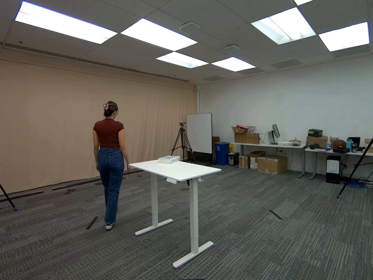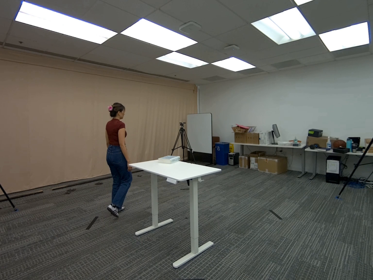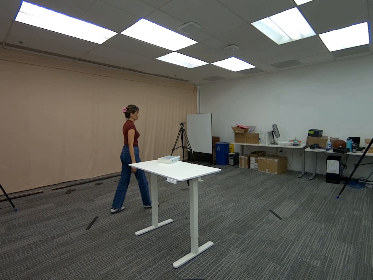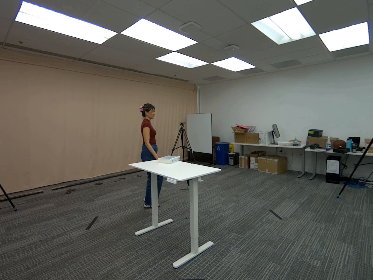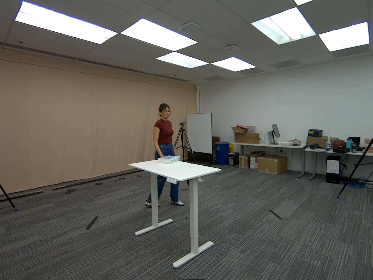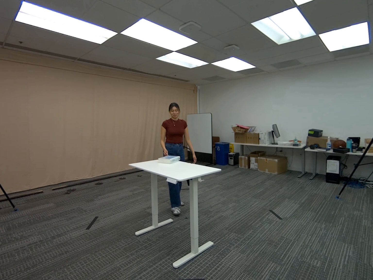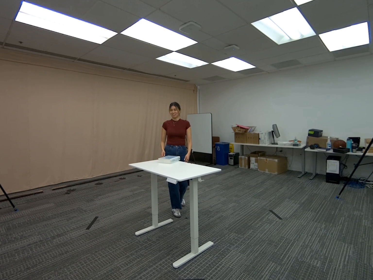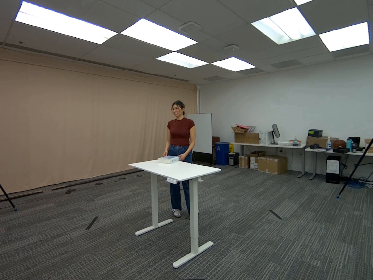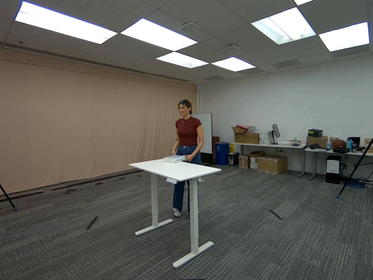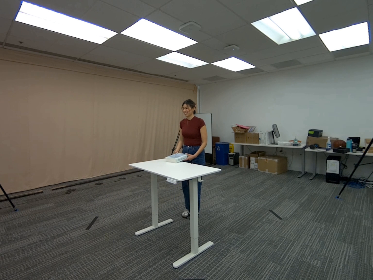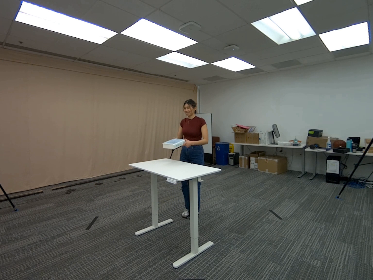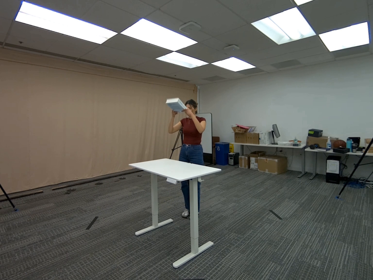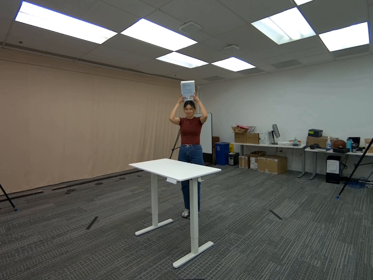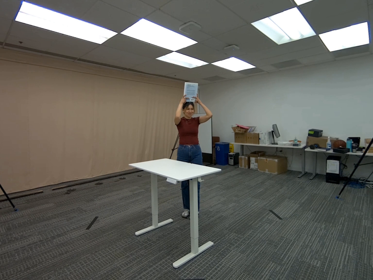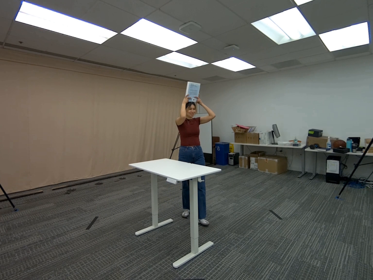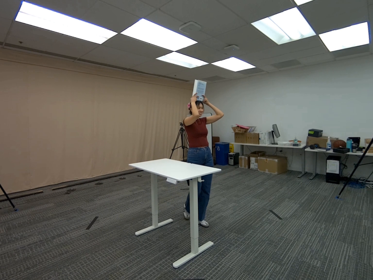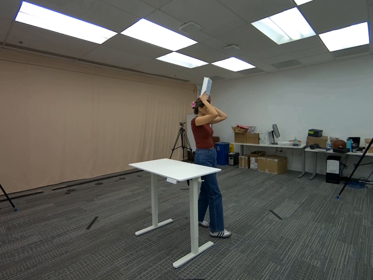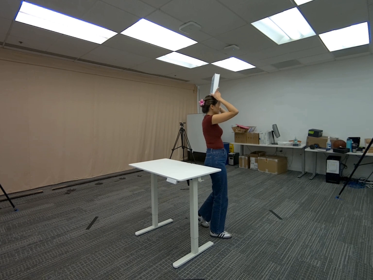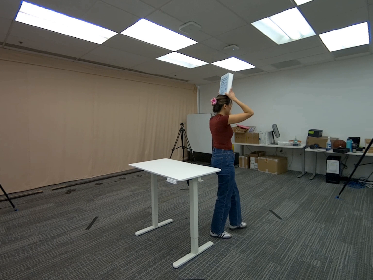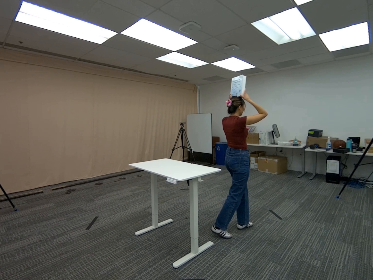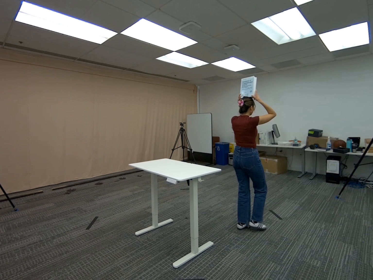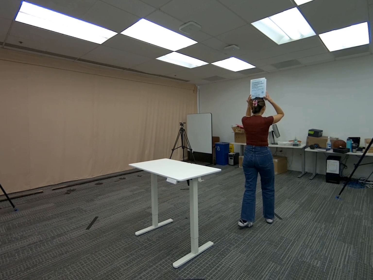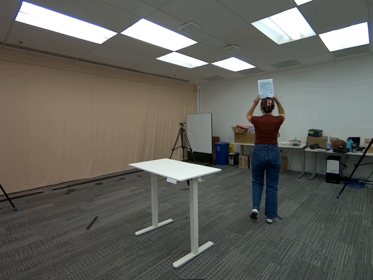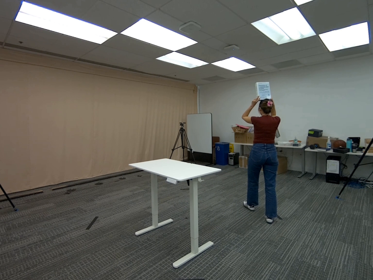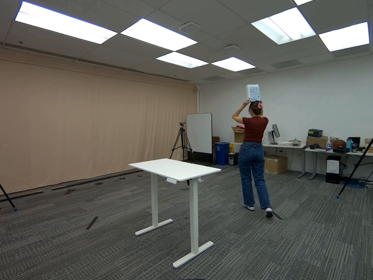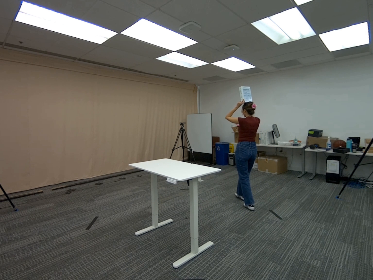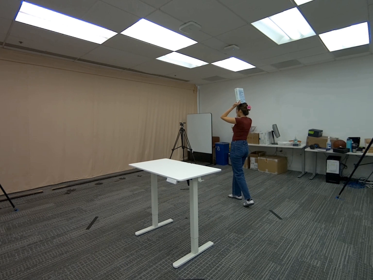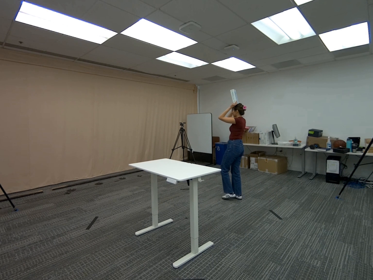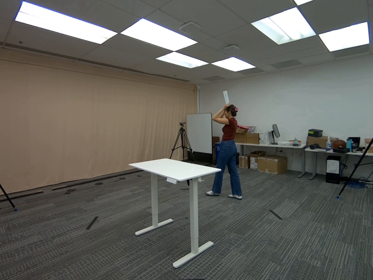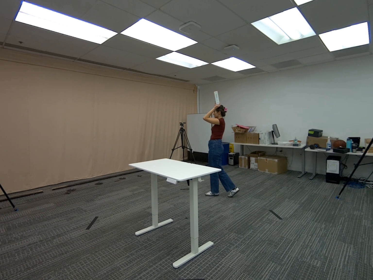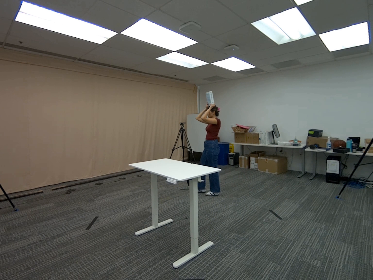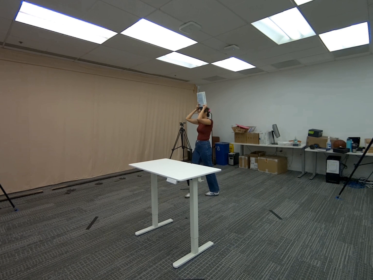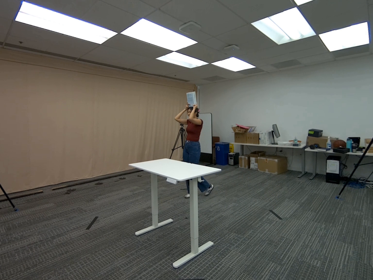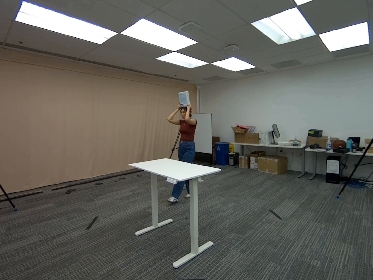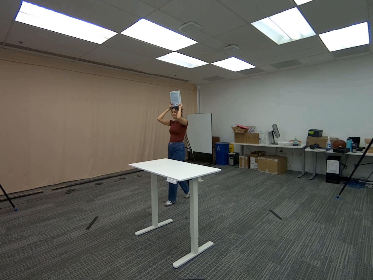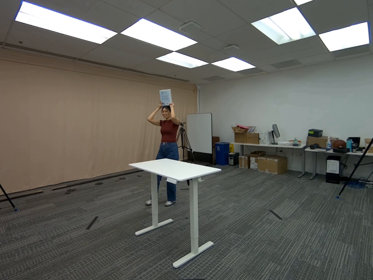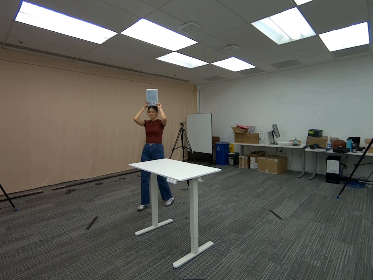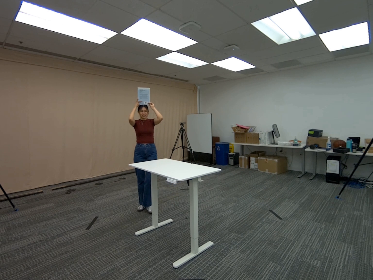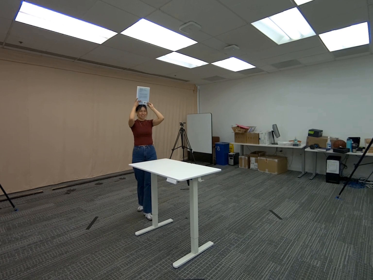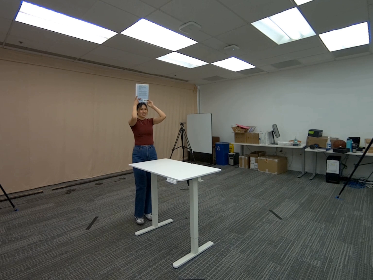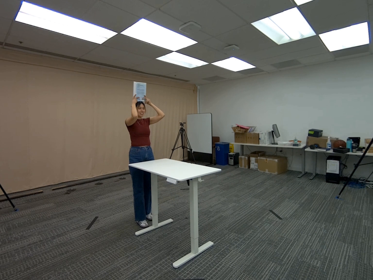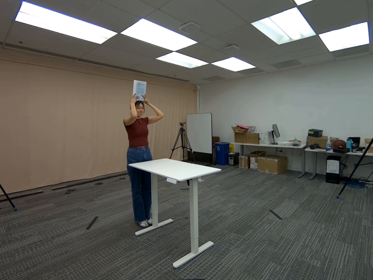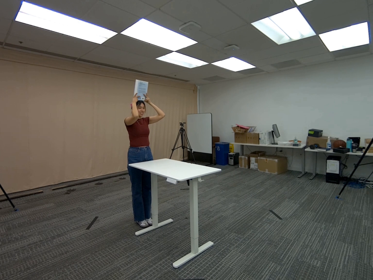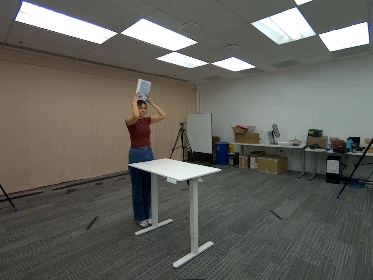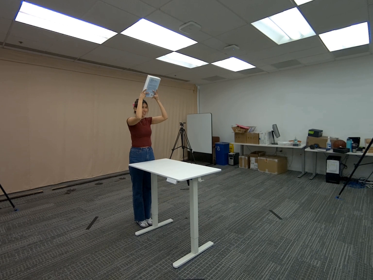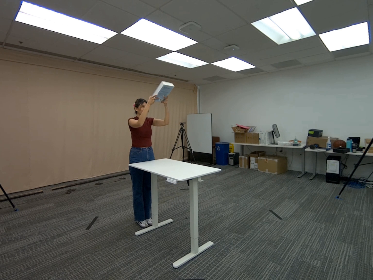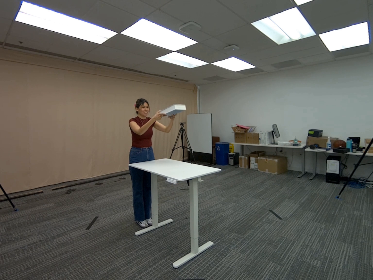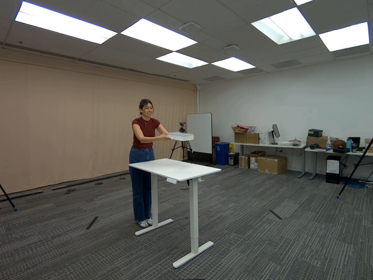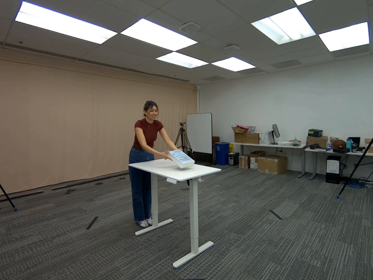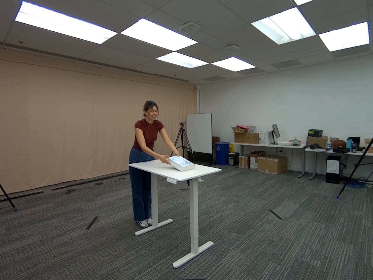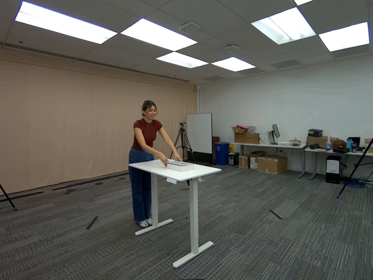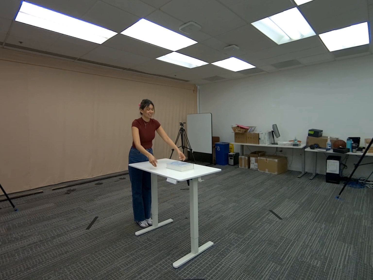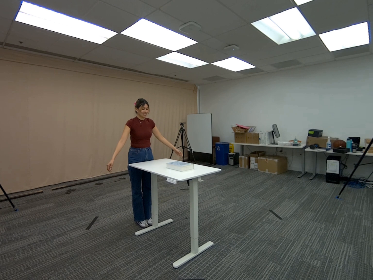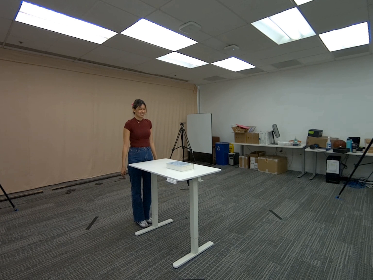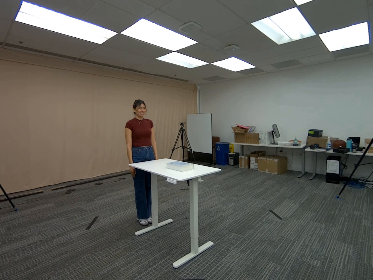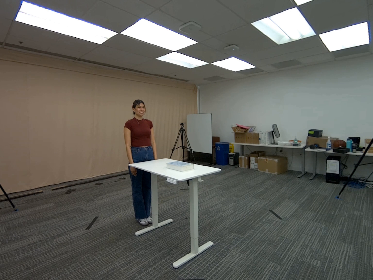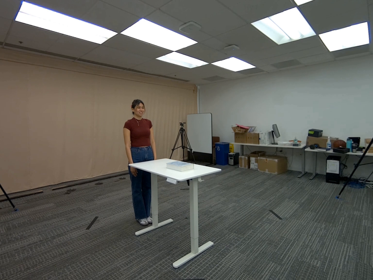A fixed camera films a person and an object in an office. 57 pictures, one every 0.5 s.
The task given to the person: Walk to the light blue book on the white desk. Pick it up with both hands, place it carefully on your head while holding it, walk around, and then return the book to the white desk.
